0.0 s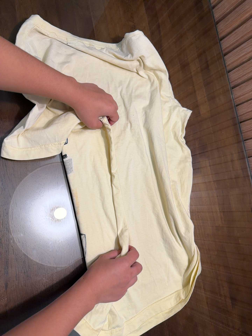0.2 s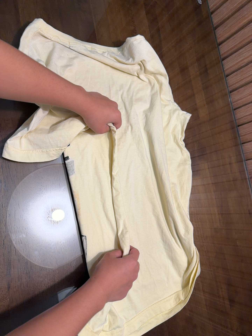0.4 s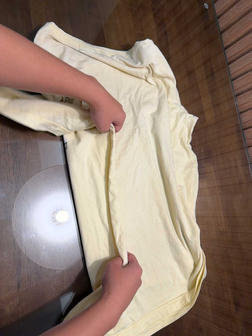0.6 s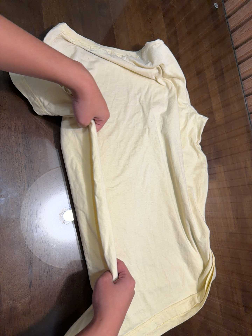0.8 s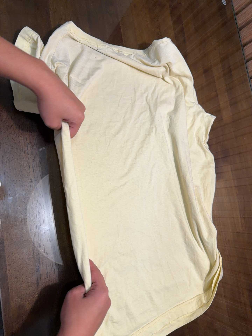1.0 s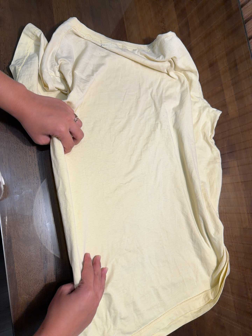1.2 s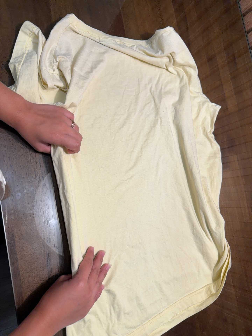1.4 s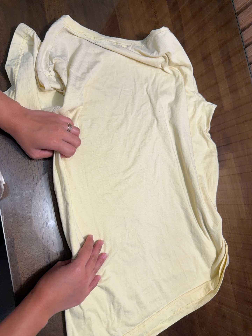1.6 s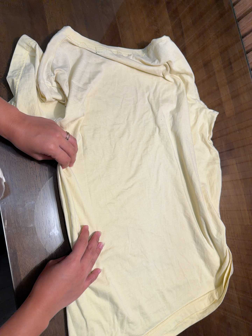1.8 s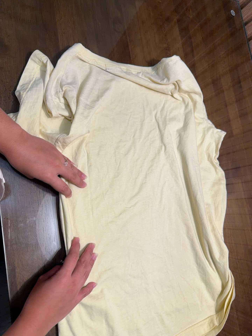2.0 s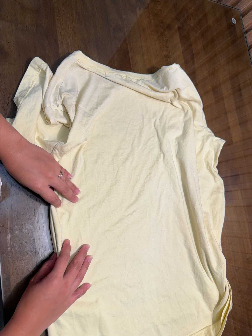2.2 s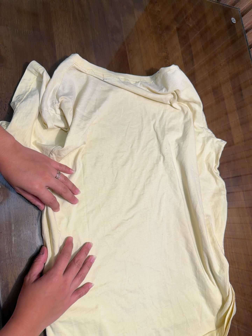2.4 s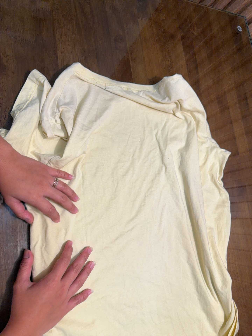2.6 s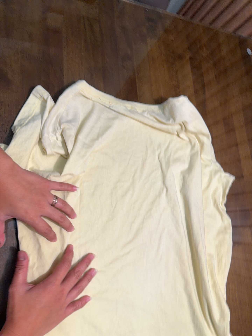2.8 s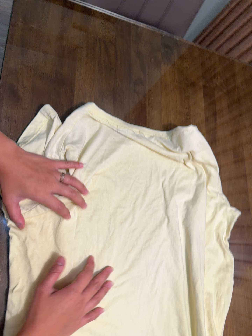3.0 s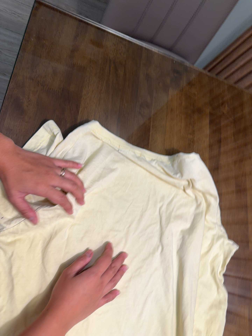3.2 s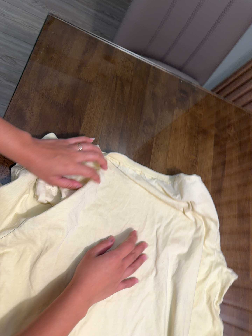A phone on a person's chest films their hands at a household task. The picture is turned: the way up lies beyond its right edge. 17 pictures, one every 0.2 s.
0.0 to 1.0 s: The camera shifts only a little, or ends up much as it began.
1.0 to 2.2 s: The camera travels toward the top of its view, about 6 cm, so close, fixed things drift downward.
2.2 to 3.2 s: The camera travels toward the top of its view, to its right and forward, about 12 cm, so close, fixed things drift downward. Its aim tips toward the top of its view by about 15 degrees, and the scene shifts downward. It rolls about its line of sight by about 20 degrees, and the scene rotates clockwise.
The film runs backward here.
